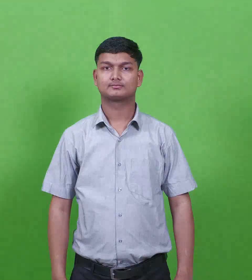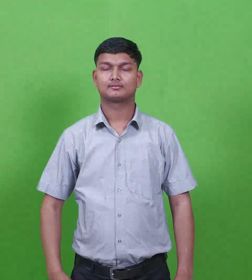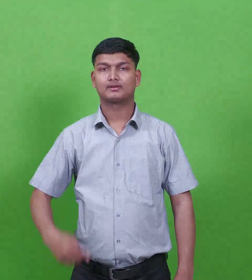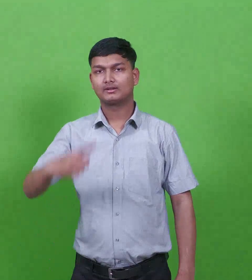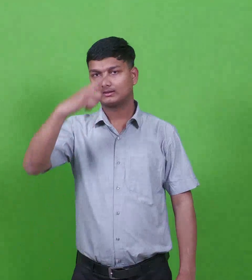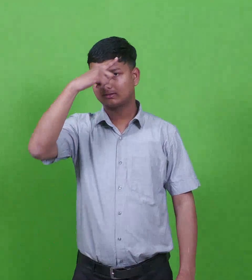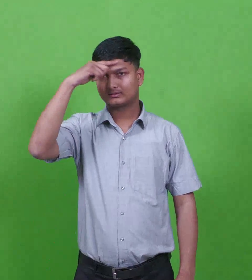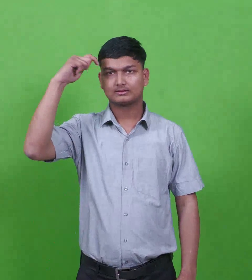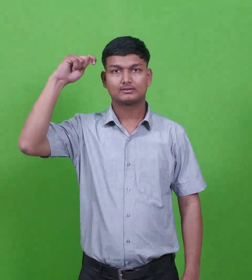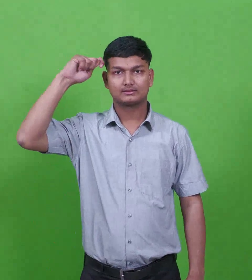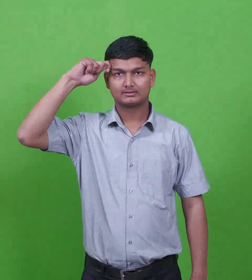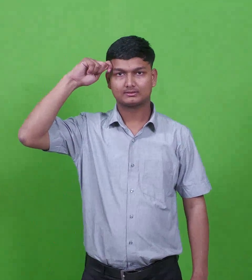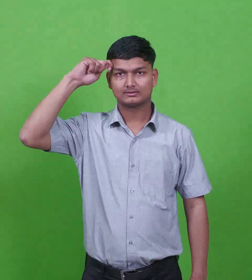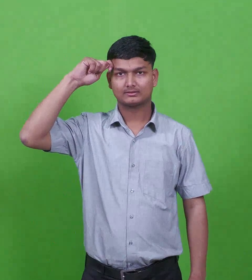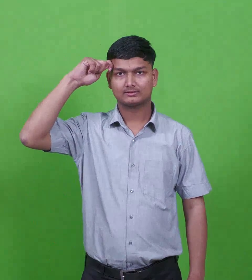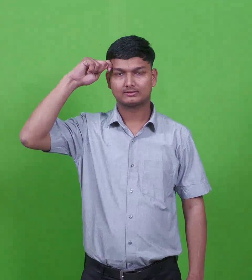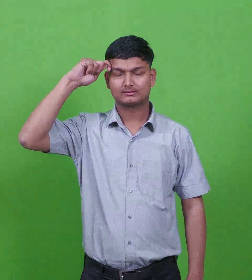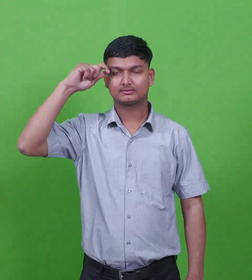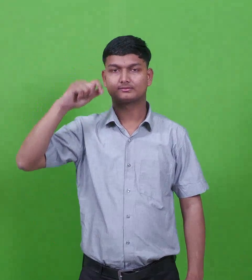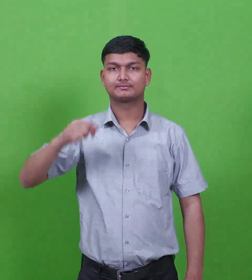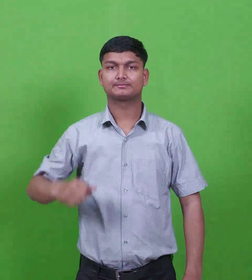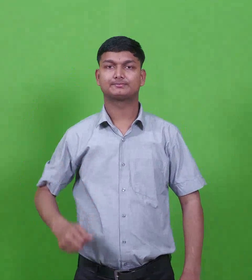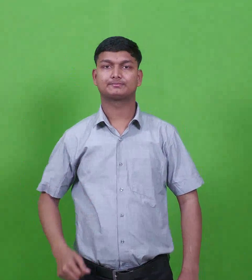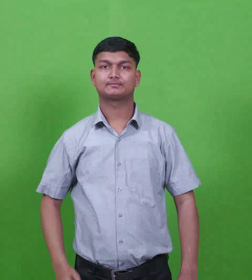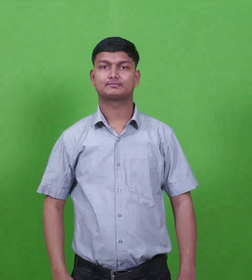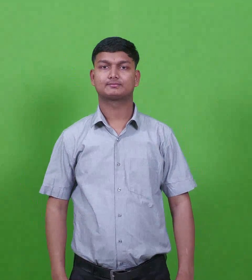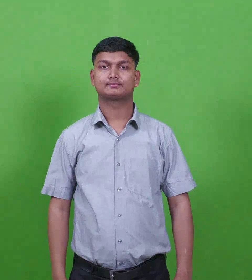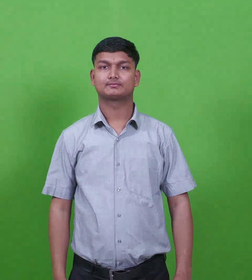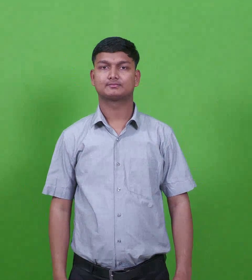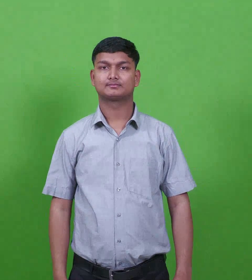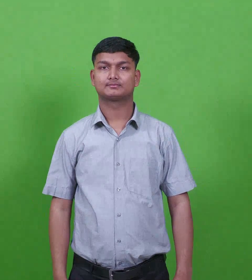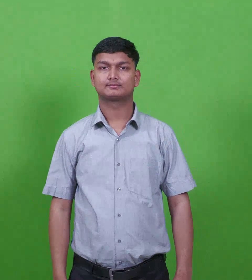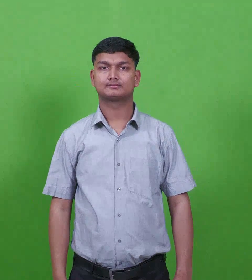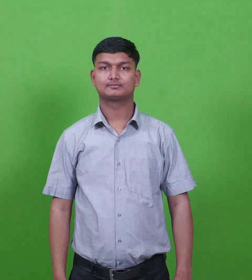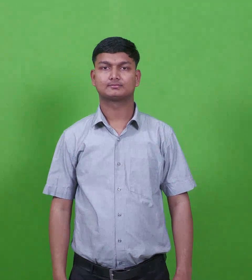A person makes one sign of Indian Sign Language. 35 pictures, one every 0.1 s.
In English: arabia
